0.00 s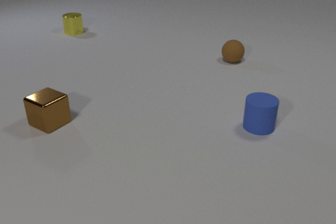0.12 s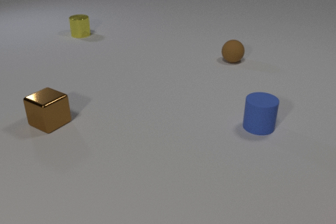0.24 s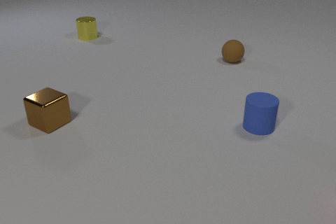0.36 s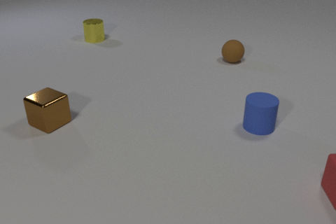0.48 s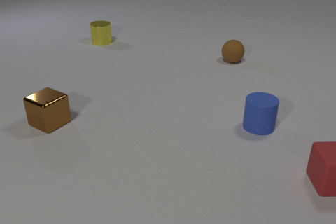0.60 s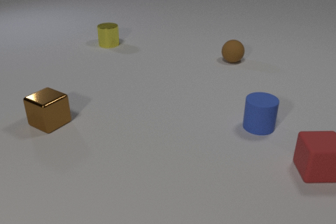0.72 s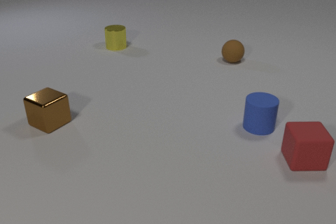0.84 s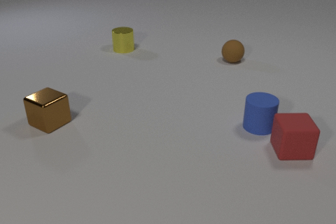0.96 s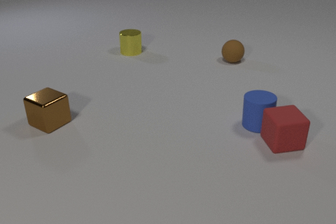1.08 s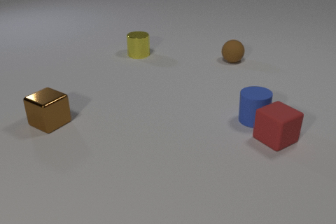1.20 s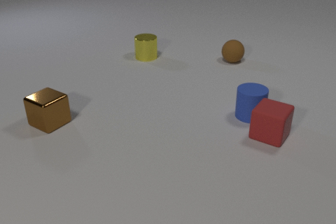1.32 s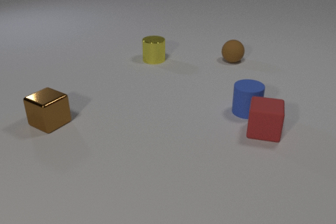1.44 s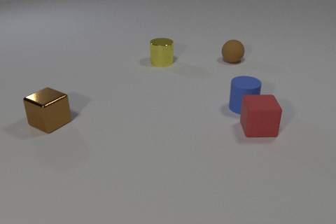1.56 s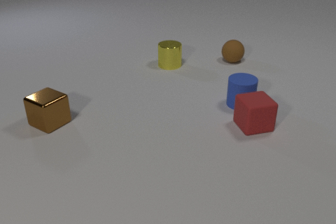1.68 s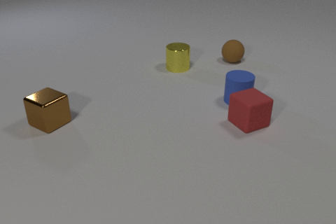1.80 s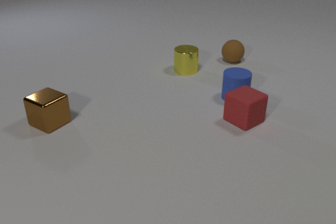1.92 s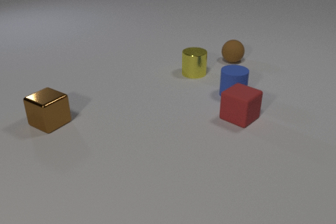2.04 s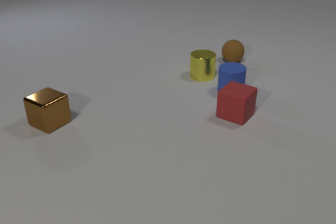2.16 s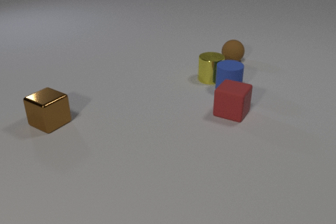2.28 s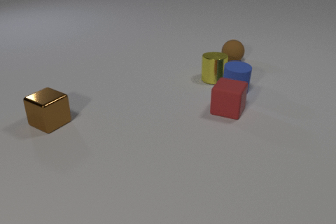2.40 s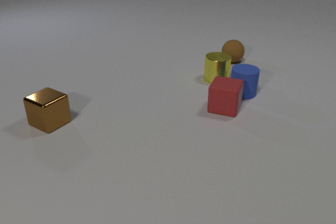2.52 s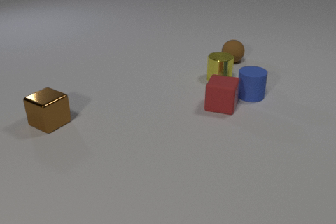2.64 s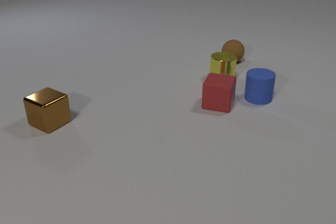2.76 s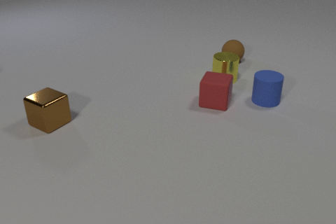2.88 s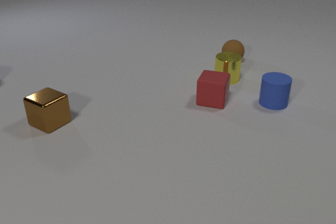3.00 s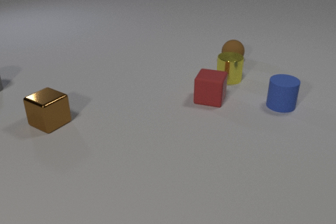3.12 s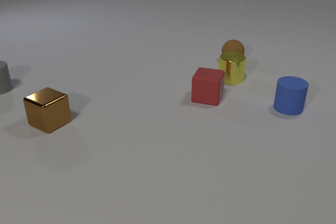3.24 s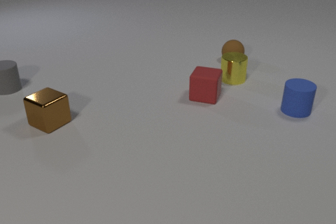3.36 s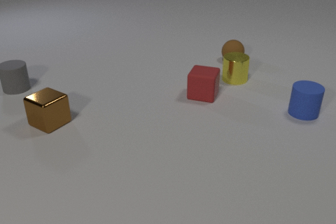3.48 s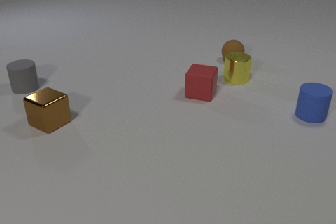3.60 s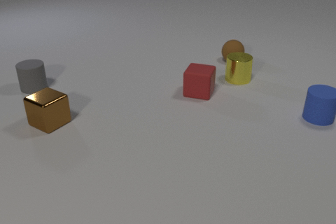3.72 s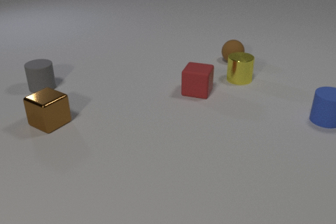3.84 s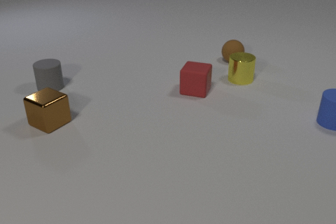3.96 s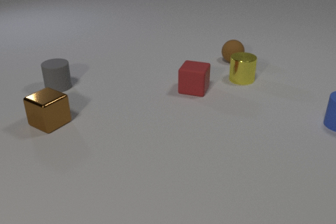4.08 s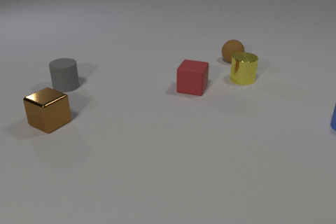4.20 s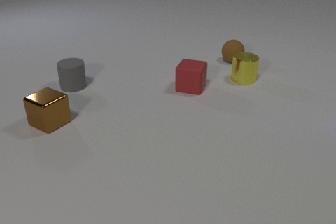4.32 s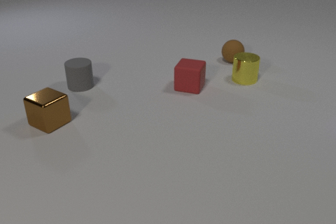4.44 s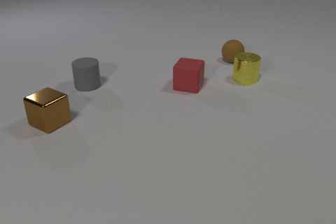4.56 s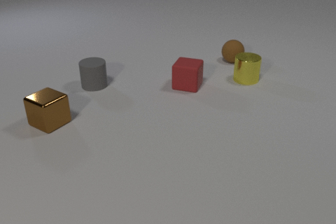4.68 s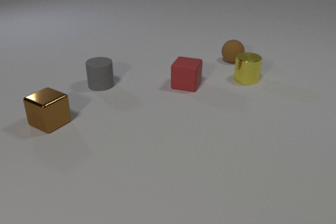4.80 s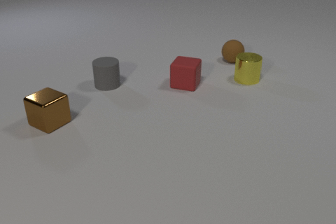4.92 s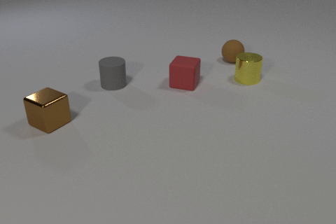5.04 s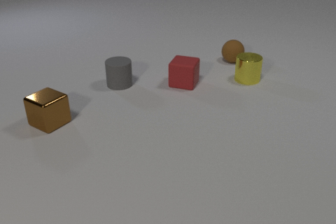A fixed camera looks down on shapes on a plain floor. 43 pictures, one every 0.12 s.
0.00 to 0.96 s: The red rubber cube comes in at the right edge, slides to the left and away from the camera. The yellow metal cylinder slides toward the camera and to the right. The red rubber cube and the blue rubber cylinder collide.
0.96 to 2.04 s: The red rubber cube slides to the left and away from the camera, spins so that its near face slides to the right, counterclockwise seen from above. The blue rubber cylinder slides away from the camera and to the left. The yellow metal cylinder slides to the right and toward the camera.
2.04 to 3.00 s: The red rubber cube slides away from the camera and to the left. The blue rubber cylinder slides to the right. The yellow metal cylinder slides to the right. The blue rubber cylinder and the yellow metal cylinder collide.
3.00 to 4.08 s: The red rubber cube slides away from the camera and to the left. The blue rubber cylinder slides to the right. The gray rubber cylinder slides to the right. The yellow metal cylinder slides to the right.
4.08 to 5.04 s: The red rubber cube slides away from the camera and to the left. The blue rubber cylinder leaves at the right edge. The gray rubber cylinder slides to the right.
Are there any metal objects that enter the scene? no.
How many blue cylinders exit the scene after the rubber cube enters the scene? 1.
What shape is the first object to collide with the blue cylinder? cube.
